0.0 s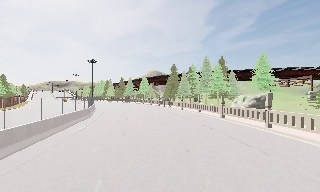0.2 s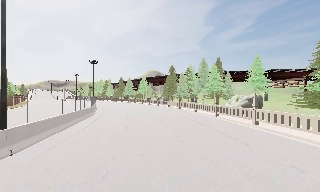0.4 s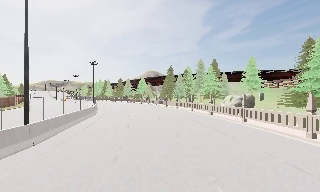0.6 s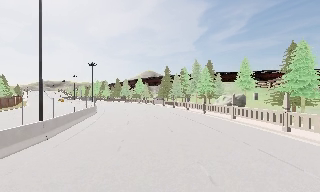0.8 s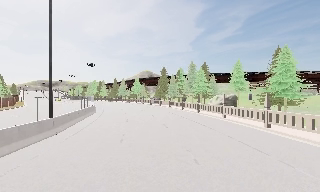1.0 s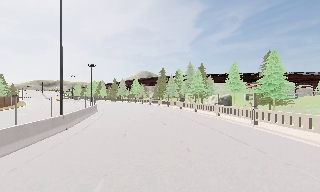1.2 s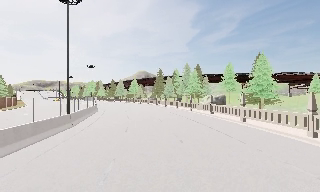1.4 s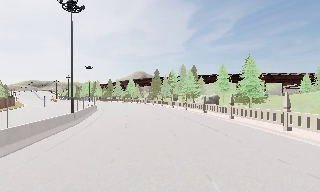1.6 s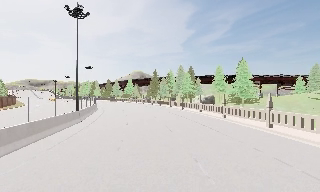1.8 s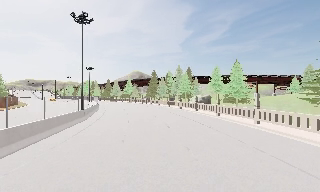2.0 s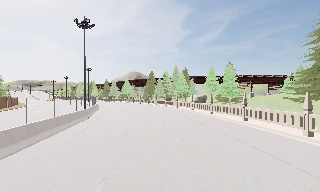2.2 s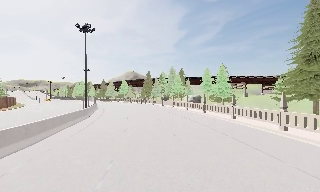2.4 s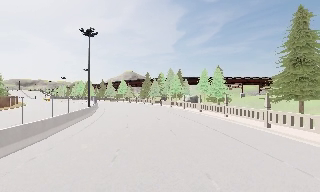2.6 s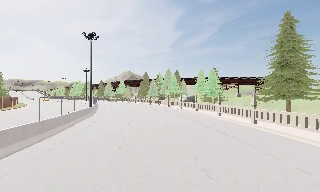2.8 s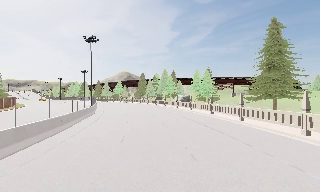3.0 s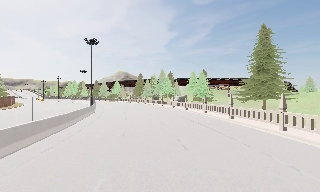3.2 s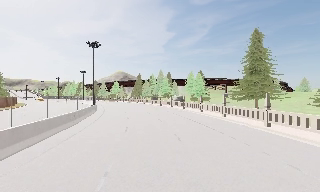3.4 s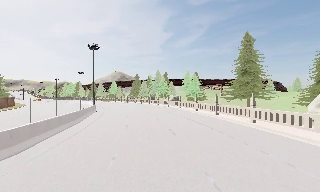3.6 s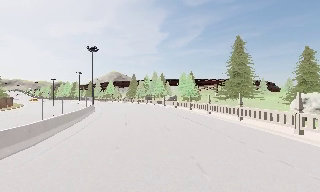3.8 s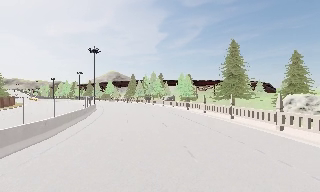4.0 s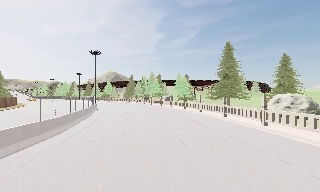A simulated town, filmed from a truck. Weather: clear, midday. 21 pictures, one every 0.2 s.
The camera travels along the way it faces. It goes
backward.
0.0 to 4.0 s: The camera pans to its right, which is clockwise from overhead, by about 15 degrees. It travels backward, about 30 m, so what stands in front gets smaller.
The film runs backward here.
